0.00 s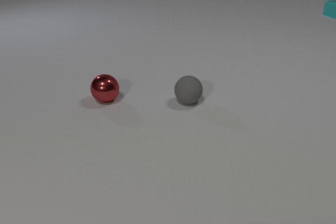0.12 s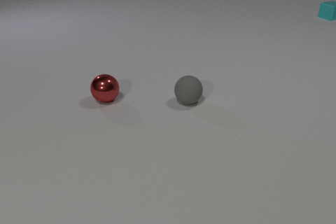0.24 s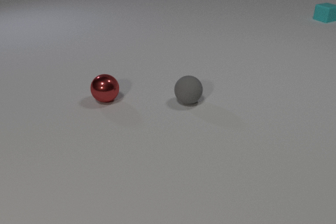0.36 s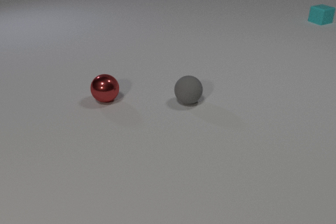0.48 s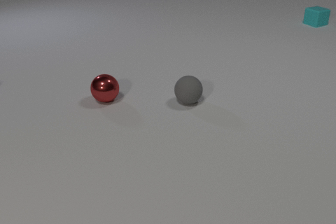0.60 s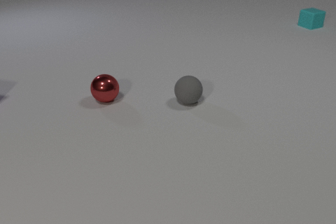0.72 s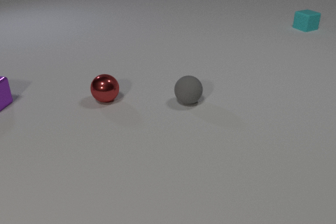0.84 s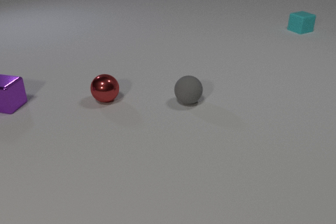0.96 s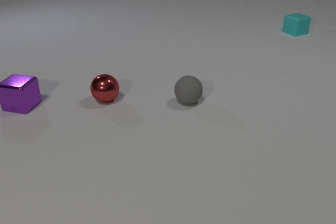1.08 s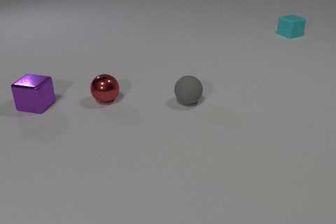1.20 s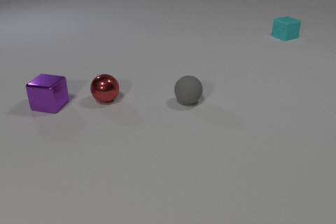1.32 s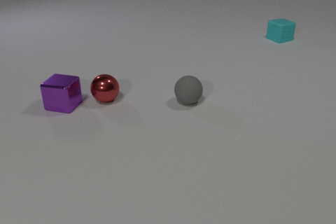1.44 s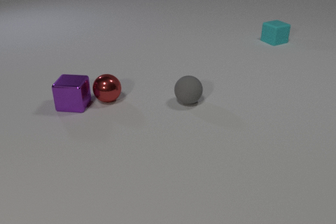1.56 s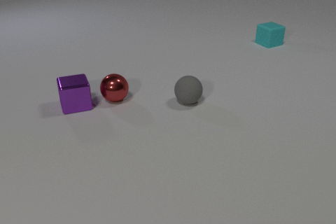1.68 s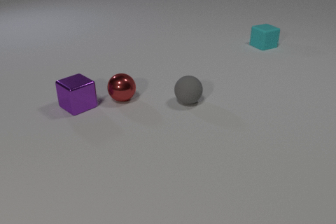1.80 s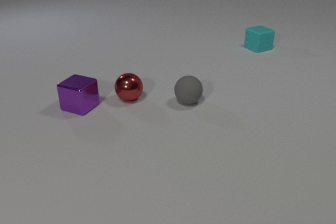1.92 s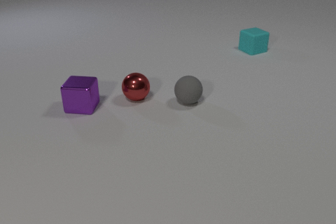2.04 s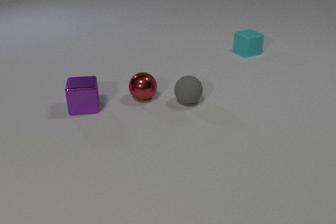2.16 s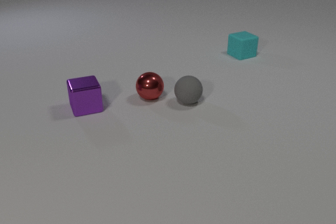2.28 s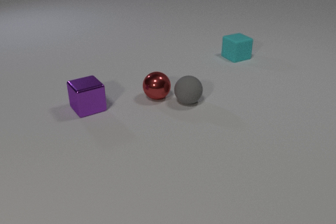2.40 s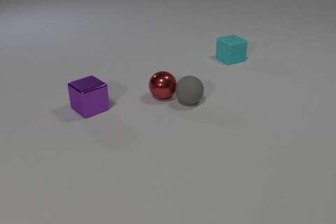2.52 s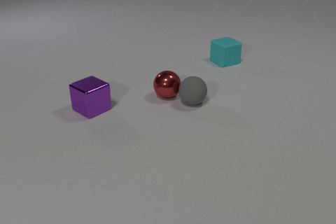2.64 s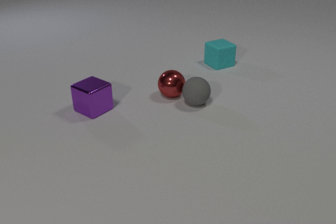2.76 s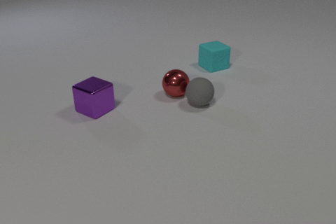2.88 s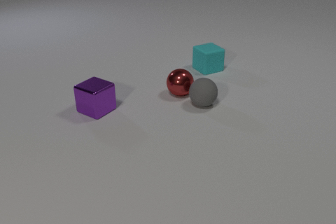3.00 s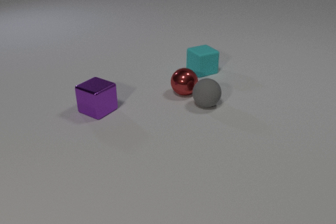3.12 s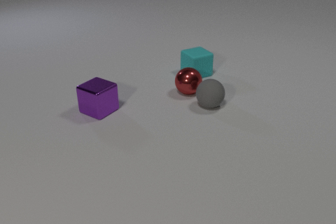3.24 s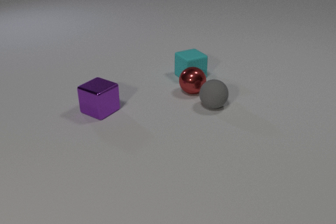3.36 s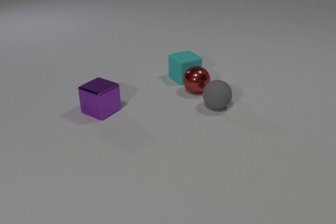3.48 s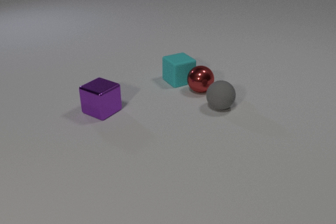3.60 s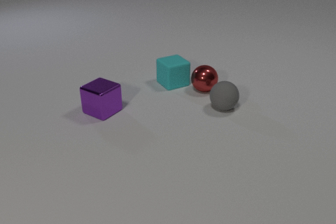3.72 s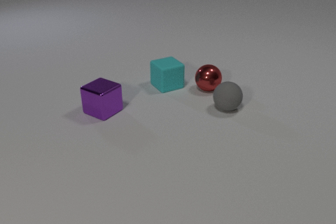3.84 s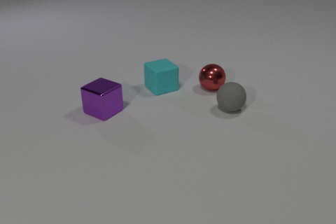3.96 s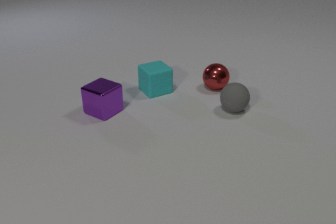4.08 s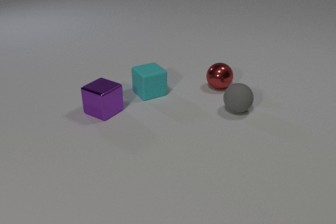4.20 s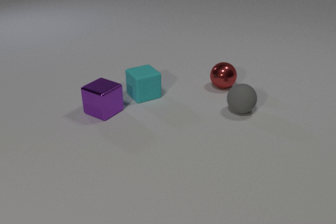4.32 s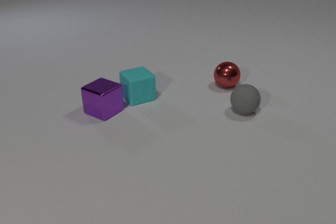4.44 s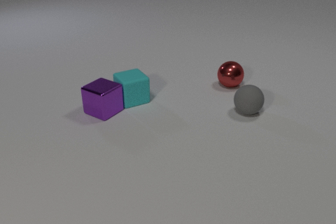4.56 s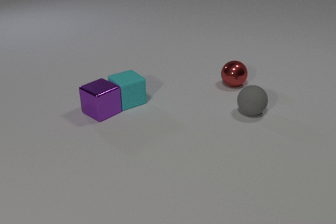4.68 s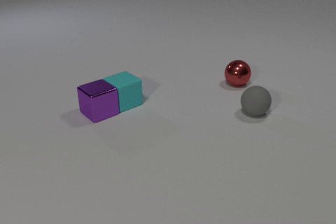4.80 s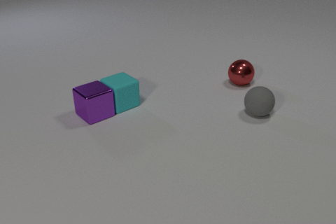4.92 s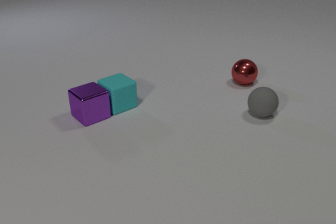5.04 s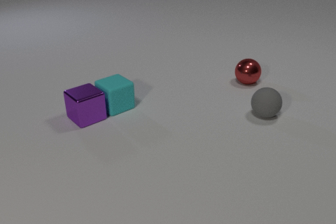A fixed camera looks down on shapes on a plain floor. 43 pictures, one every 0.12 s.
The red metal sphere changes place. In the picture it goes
to the right.
The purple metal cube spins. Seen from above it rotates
counterclockwise.
0.00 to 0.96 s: The purple metal cube comes in at the left edge, slides to the right and toward the camera. The cyan rubber cube slides toward the camera and to the left.
0.96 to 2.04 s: The purple metal cube slides to the right, spins so that its near face slides to the right, counterclockwise seen from above. The red metal sphere rolls to the right. The cyan rubber cube slides toward the camera and to the left. The purple metal cube and the red metal sphere collide.
2.04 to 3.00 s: The purple metal cube slides to the right and toward the camera, spins so that its near face slides to the right, counterclockwise seen from above. The red metal sphere rolls to the right. The cyan rubber cube slides toward the camera and to the left. The gray rubber sphere rolls to the right. The red metal sphere and the gray rubber sphere collide.
3.00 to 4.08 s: The purple metal cube moves, and ends about where it began. The red metal sphere rolls to the right and away from the camera. The cyan rubber cube slides to the left and toward the camera. The gray rubber sphere rolls to the right.
4.08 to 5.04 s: The purple metal cube slides to the left and toward the camera. The red metal sphere rolls to the right and away from the camera. The cyan rubber cube slides to the left and toward the camera. The gray rubber sphere rolls to the right. The purple metal cube and the cyan rubber cube collide.
What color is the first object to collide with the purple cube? red.
What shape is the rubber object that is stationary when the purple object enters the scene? sphere.
How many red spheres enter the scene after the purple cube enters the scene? 0.
